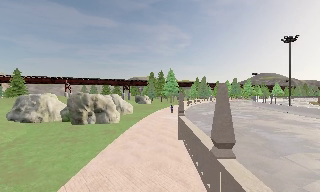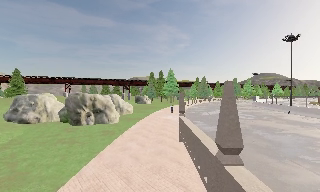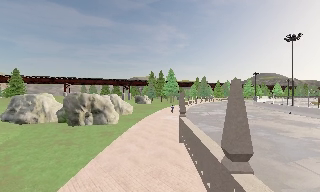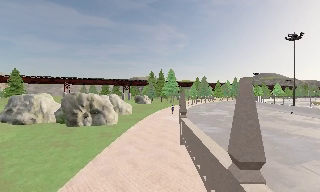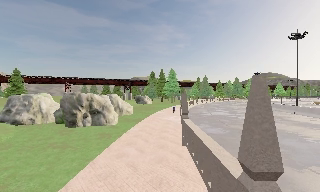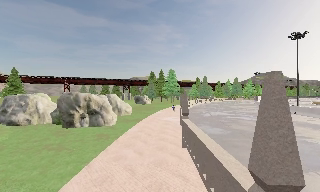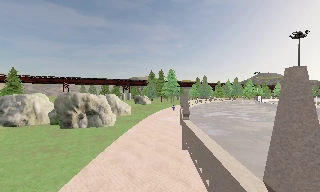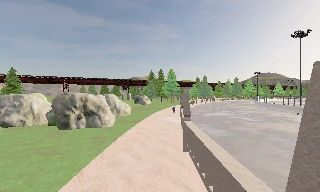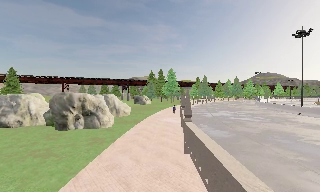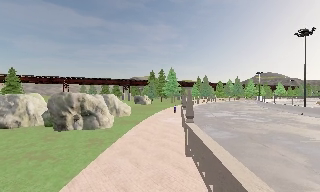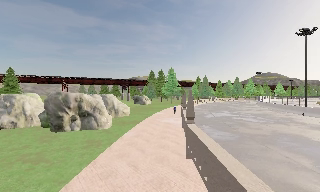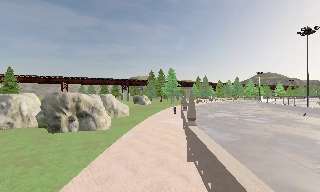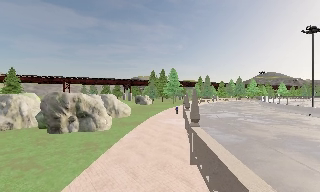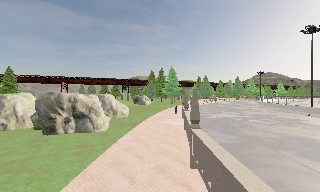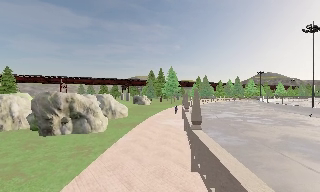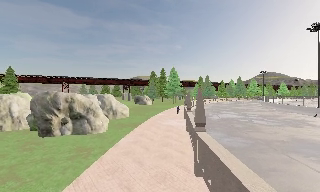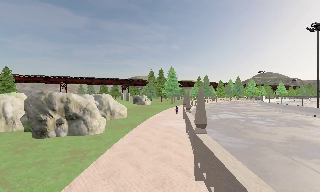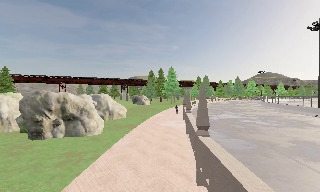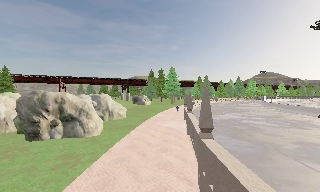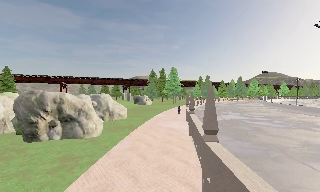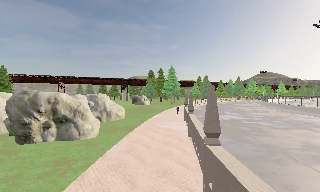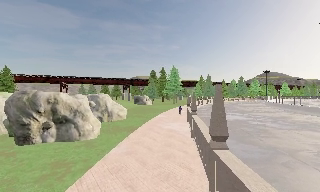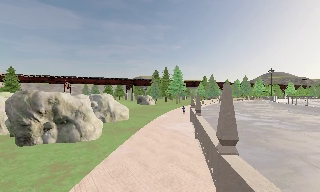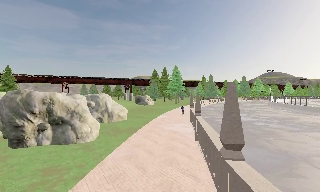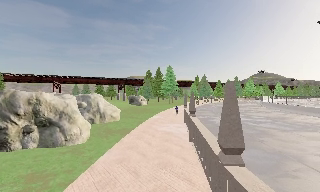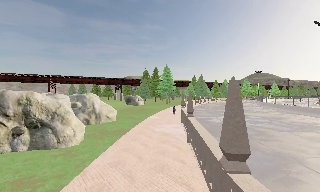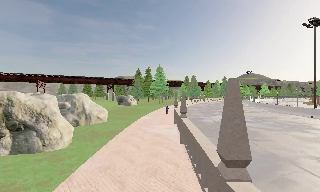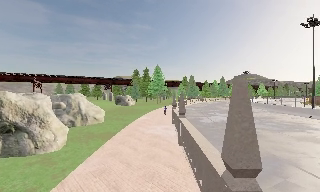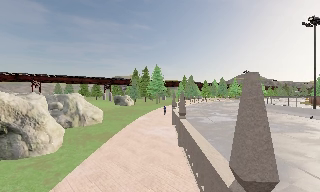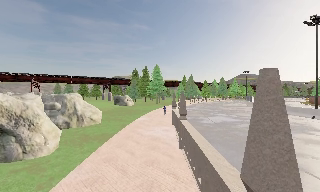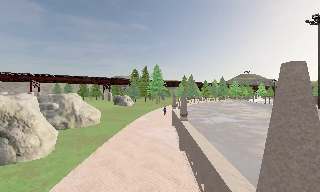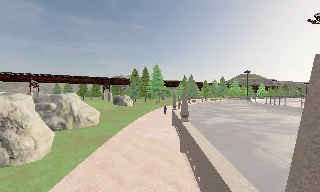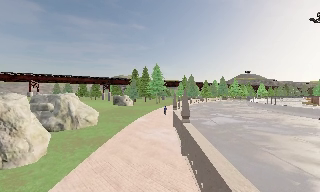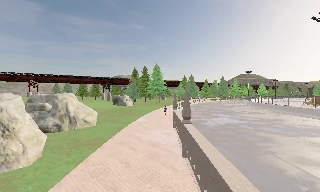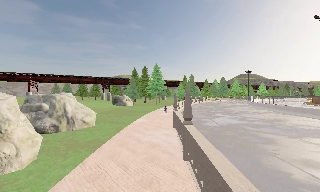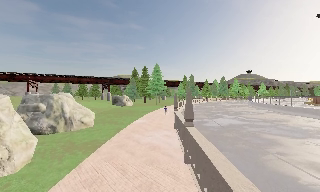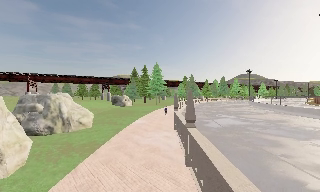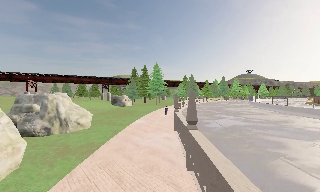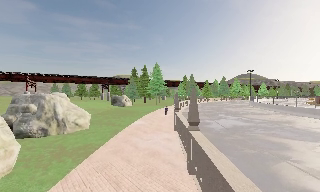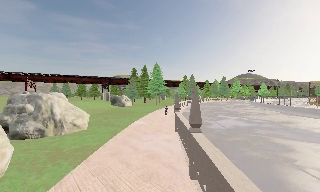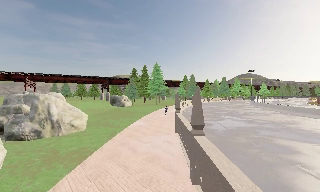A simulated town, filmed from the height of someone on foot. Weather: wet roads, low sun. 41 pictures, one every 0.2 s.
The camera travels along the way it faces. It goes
forward.
0.0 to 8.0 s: The camera travels forward, about 11 m, so what stands in front looms larger.
The film runs forward here.
